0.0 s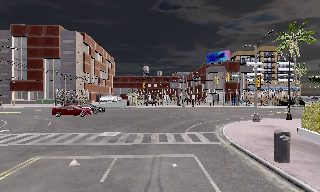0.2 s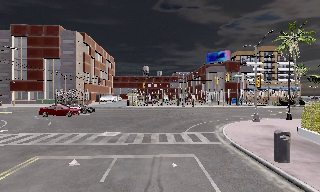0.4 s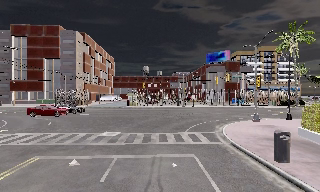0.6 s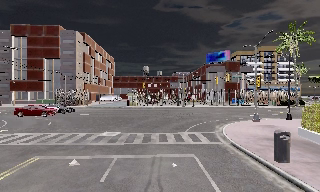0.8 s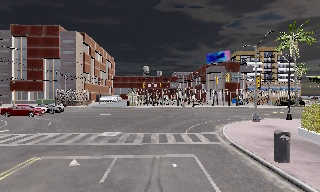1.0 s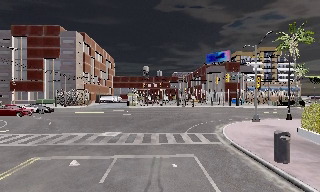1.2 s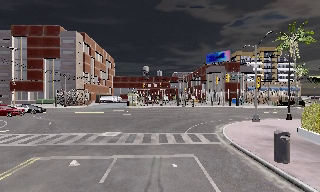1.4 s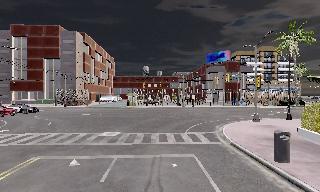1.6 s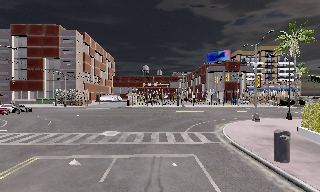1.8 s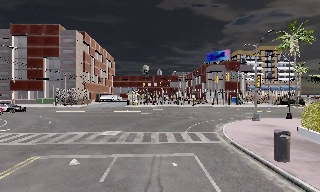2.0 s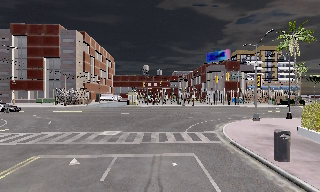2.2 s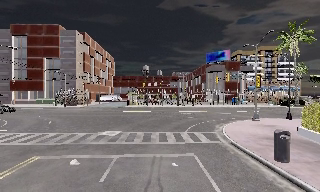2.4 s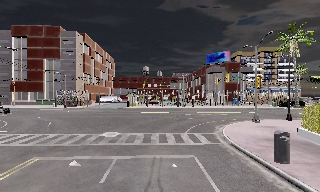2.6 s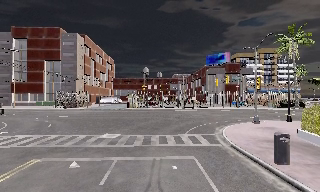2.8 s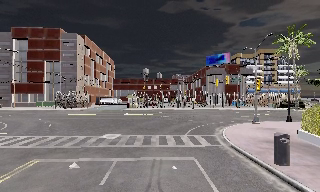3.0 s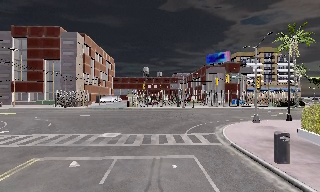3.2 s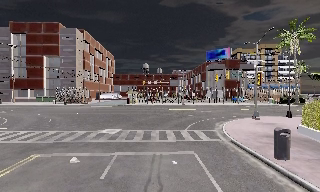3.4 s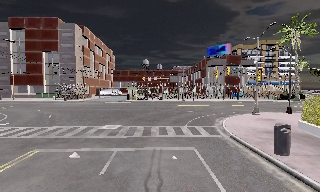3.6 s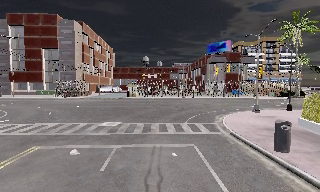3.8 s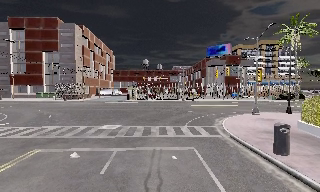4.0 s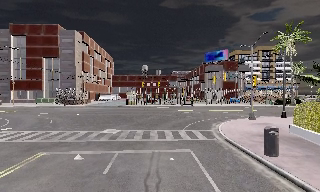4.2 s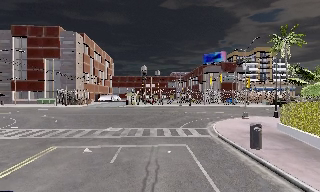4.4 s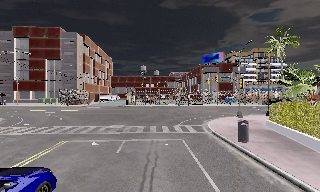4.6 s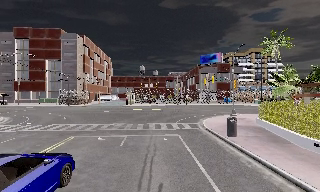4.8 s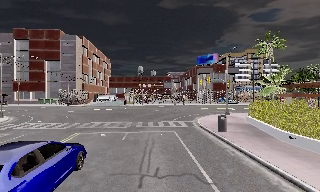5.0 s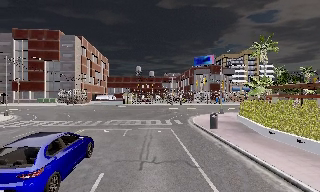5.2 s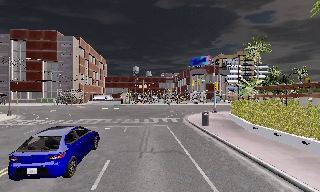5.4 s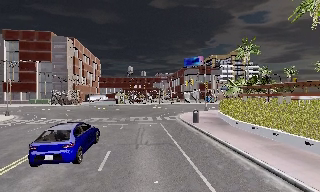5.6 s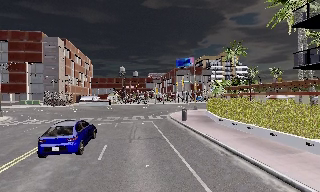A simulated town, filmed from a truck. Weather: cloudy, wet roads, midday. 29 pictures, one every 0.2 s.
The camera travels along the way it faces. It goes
backward.
0.0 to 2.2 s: The camera keeps its place and its aim.
2.2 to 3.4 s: The camera shifts only a little, or ends up much as it began.
3.4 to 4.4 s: The camera travels backward, about 2.5 m, so what stands in front gets smaller. It gains speed.
4.4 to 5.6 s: The camera travels backward, about 7 m, so what stands in front gets smaller.
The film runs backward here.
